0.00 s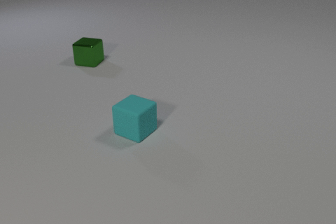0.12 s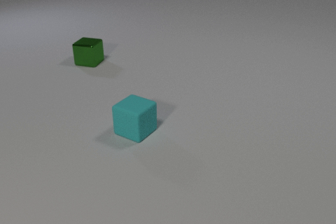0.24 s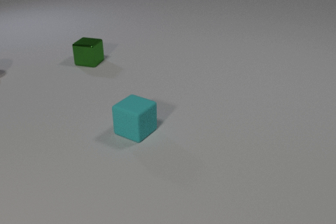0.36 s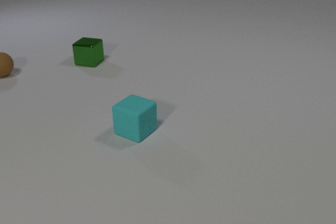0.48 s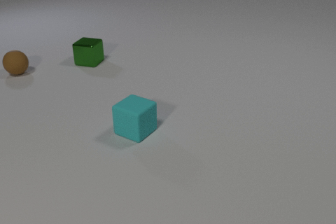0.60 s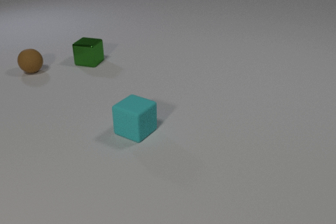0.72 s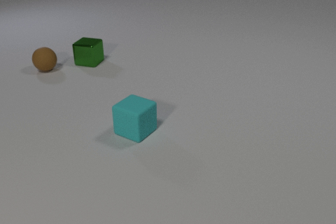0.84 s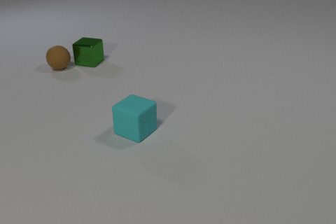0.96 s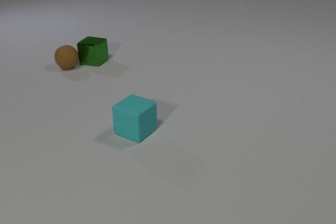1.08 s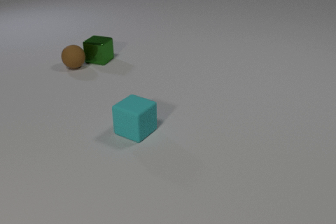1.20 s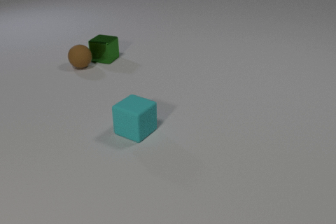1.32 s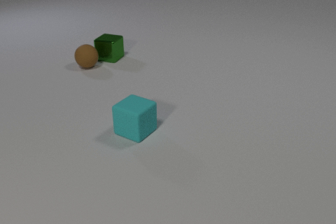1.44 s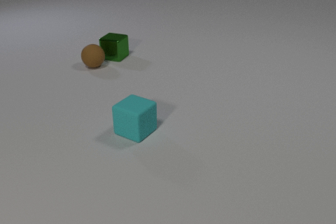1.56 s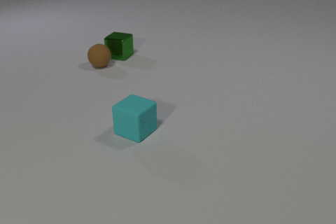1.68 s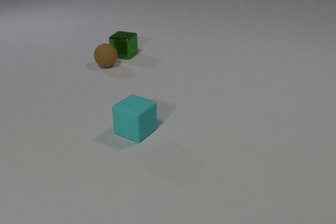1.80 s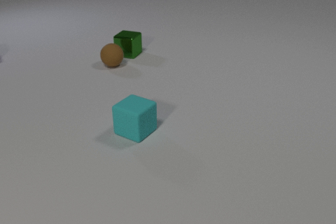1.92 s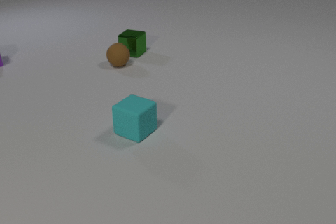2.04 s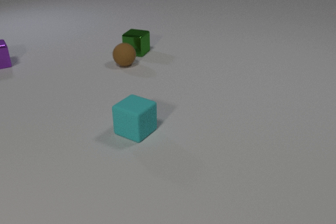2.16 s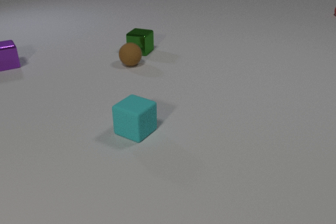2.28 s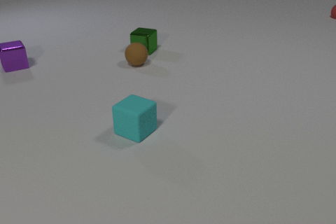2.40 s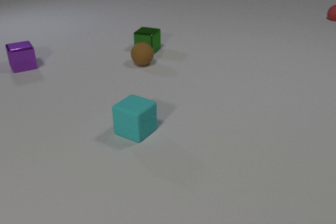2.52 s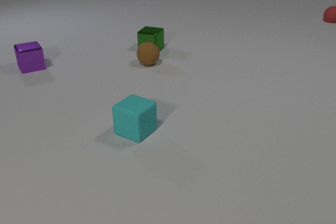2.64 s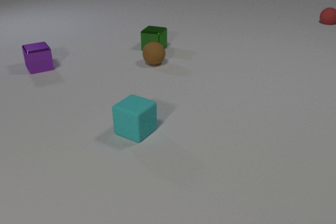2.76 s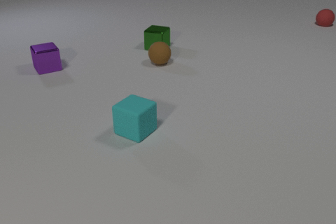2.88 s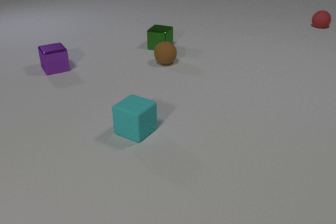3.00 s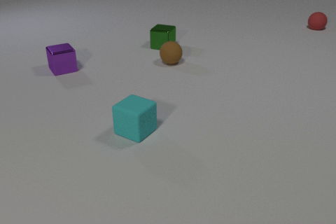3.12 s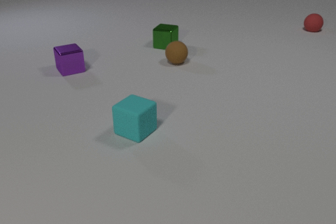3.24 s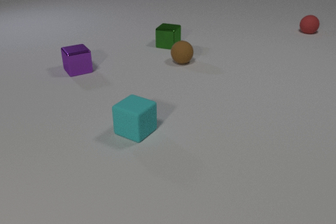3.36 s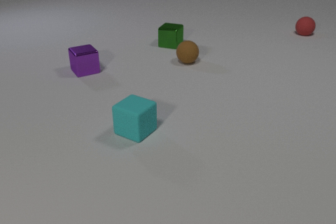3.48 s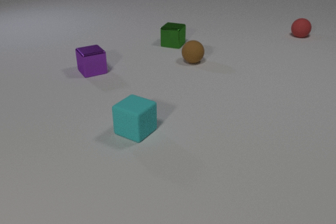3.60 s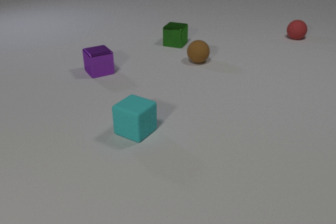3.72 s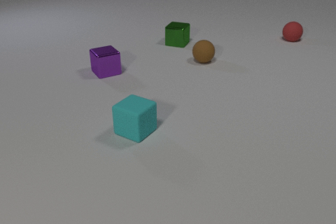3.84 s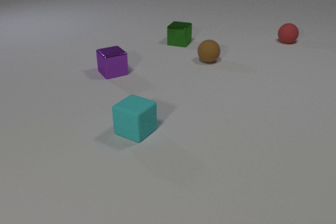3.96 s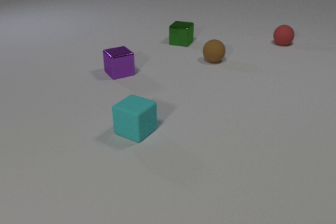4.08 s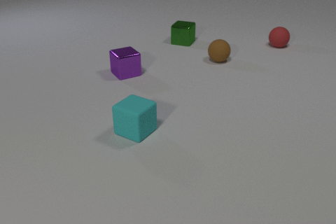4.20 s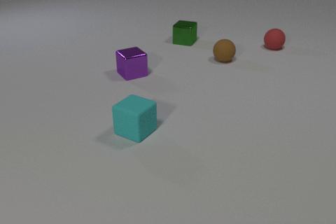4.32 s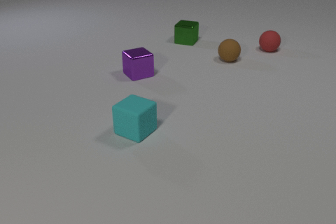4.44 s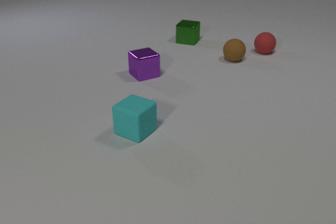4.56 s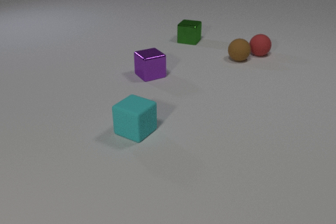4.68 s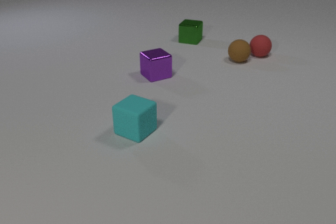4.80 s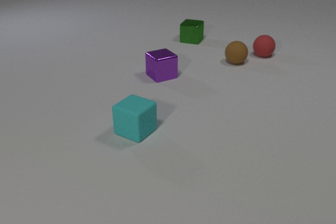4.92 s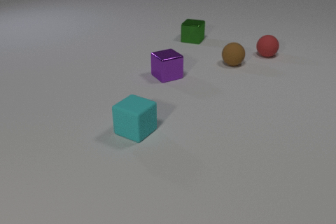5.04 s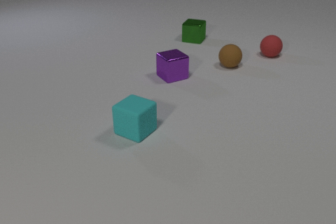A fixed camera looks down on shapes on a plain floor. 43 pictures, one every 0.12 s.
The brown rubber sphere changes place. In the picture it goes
to the right.
The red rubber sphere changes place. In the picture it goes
toward the camera.
0.00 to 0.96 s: The brown rubber sphere comes in at the left edge, rolls to the right. The brown rubber sphere and the green metal cube collide.
0.96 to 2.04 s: The brown rubber sphere rolls to the right. The green metal cube slides to the right and away from the camera. The purple metal cube comes in at the left edge, slides to the right and toward the camera.
2.04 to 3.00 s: The brown rubber sphere rolls to the right. The green metal cube slides to the right and away from the camera. The red rubber sphere comes in at the right edge, rolls toward the camera and to the left. The purple metal cube slides to the right and toward the camera.
3.00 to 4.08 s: The brown rubber sphere rolls to the right. The green metal cube slides to the right and away from the camera. The red rubber sphere rolls toward the camera and to the left. The purple metal cube slides to the right.
4.08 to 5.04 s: The brown rubber sphere rolls toward the camera and to the right. The green metal cube slides to the right and away from the camera. The red rubber sphere rolls toward the camera. The purple metal cube slides to the right. The brown rubber sphere and the red rubber sphere collide.
How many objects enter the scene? 3.
What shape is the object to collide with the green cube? sphere.
Are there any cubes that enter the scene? yes.
